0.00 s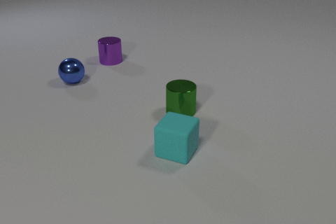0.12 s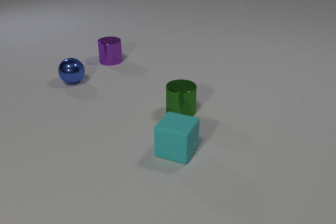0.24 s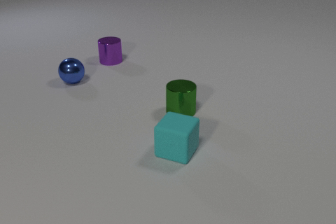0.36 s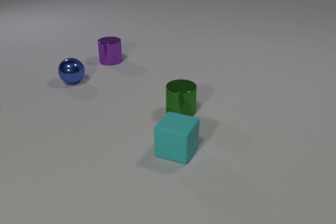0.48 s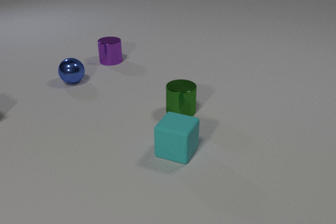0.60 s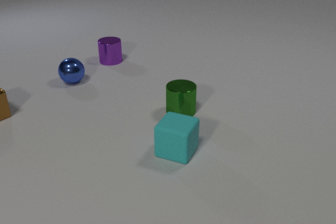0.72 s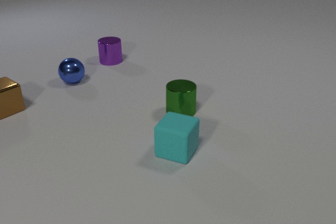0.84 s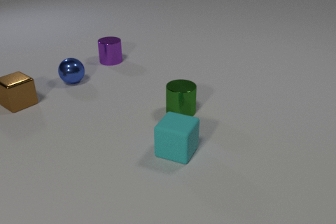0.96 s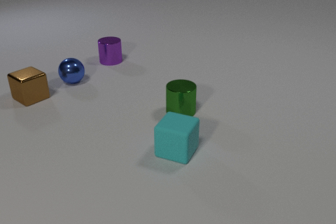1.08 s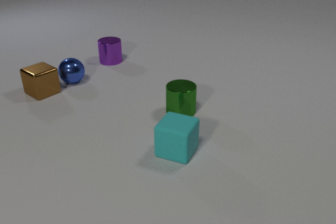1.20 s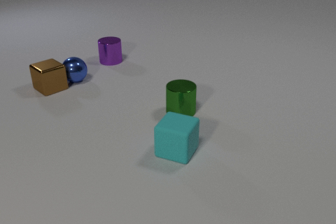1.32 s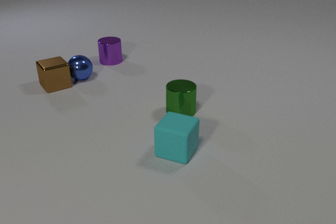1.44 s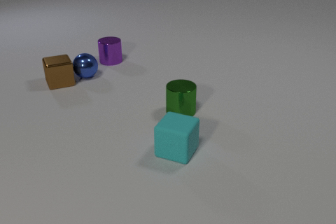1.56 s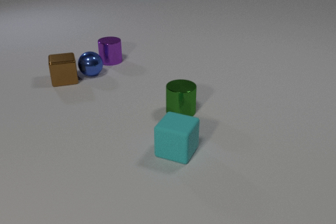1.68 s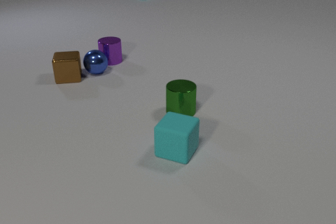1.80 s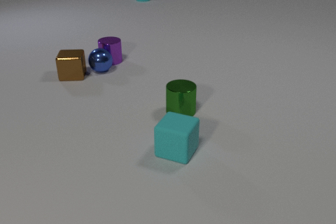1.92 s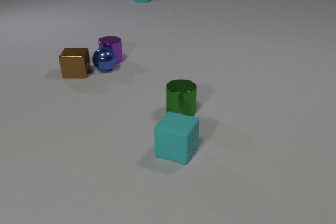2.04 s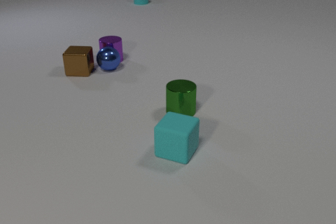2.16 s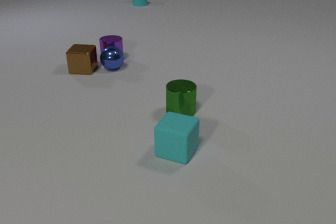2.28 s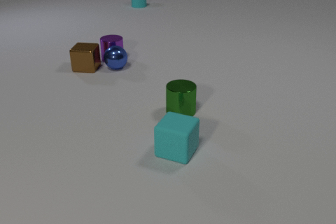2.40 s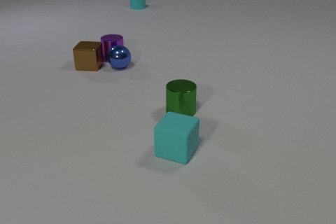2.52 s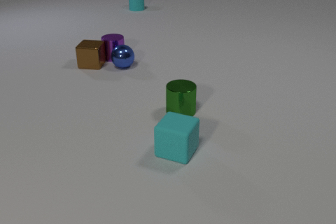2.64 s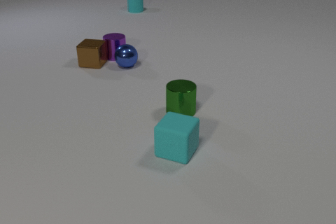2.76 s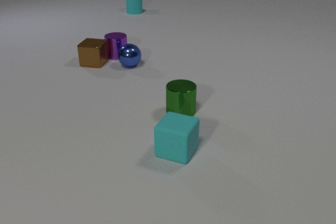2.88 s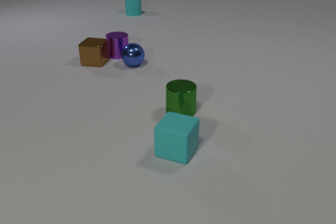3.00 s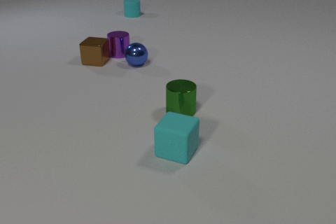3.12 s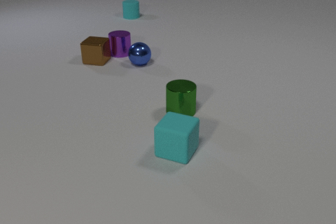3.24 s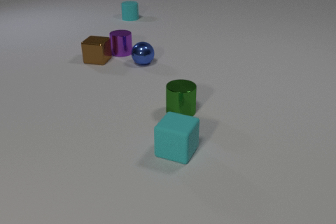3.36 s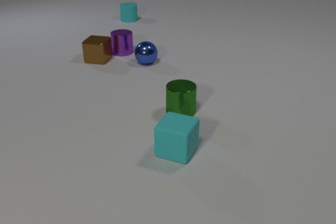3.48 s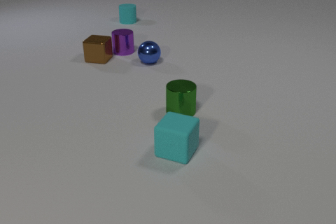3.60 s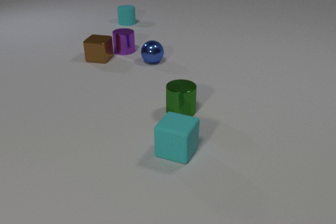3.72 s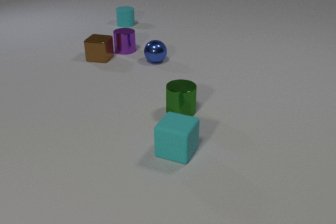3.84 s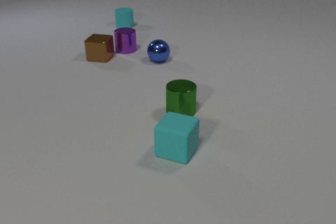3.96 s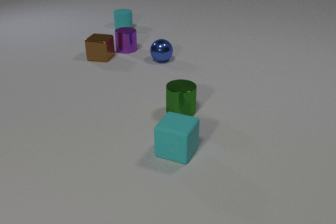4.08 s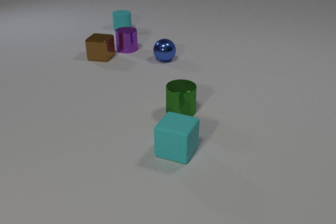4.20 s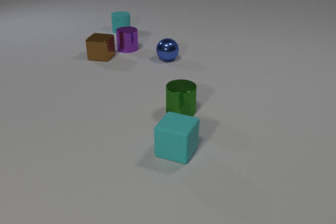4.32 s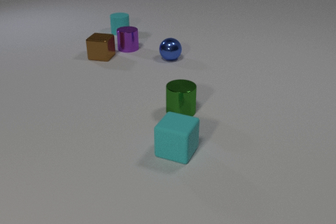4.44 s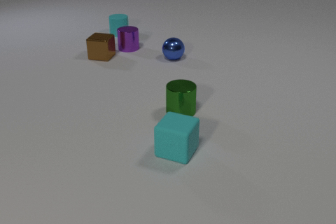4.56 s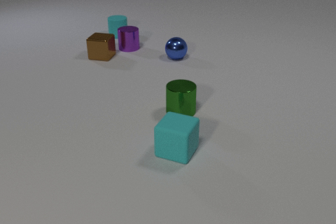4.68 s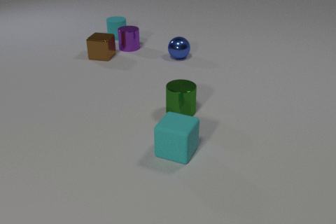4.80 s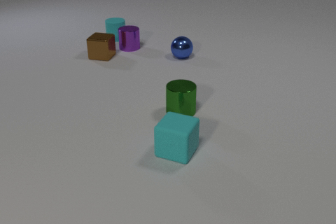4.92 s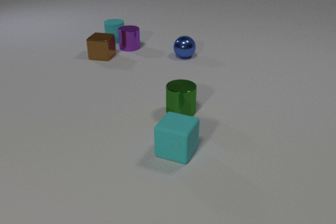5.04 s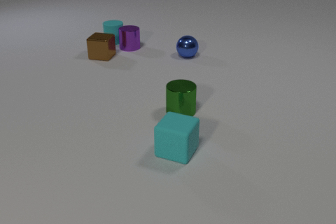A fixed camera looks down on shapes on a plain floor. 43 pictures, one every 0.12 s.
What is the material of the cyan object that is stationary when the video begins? rubber.
What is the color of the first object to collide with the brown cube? blue.
How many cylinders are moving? 2.
0.00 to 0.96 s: The brown metal cube comes in at the left edge, slides to the right and away from the camera.
0.96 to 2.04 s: The brown metal cube slides away from the camera and to the right, spins so that its near face slides to the left, clockwise seen from above. The blue metal sphere rolls to the right and away from the camera. The cyan rubber cylinder comes in at the top edge, slides toward the camera. The brown metal cube and the blue metal sphere collide. The blue metal sphere and the purple metal cylinder collide.
2.04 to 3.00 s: The brown metal cube slides away from the camera and to the right. The blue metal sphere rolls to the right. The purple metal cylinder slides away from the camera and to the right. The cyan rubber cylinder slides toward the camera. The brown metal cube and the purple metal cylinder collide.
3.00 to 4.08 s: The brown metal cube slides away from the camera and to the right. The blue metal sphere rolls to the right. The purple metal cylinder slides away from the camera and to the right. The cyan rubber cylinder slides toward the camera.
4.08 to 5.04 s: The blue metal sphere rolls to the right and away from the camera. The purple metal cylinder slides away from the camera. The cyan rubber cylinder slides toward the camera.
